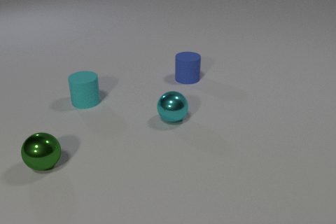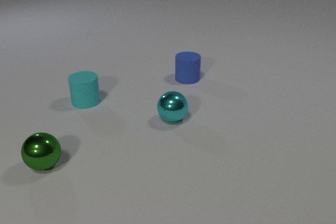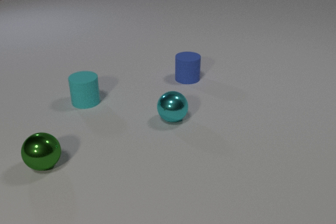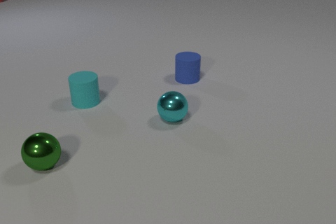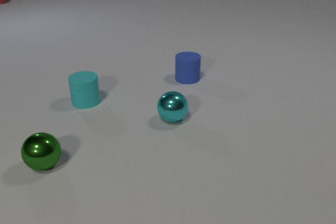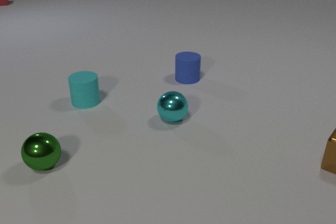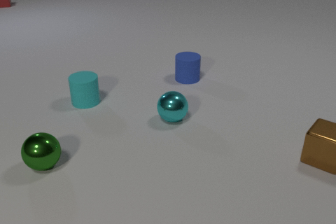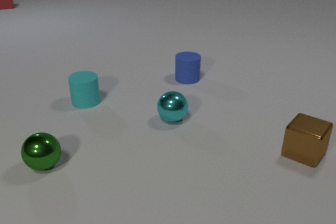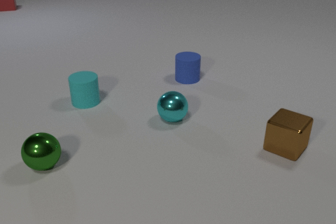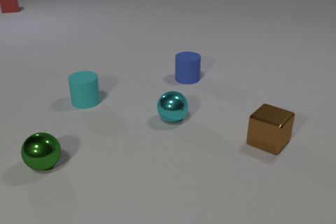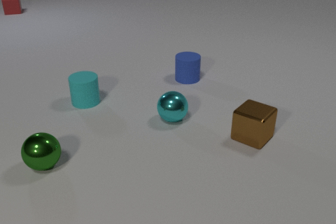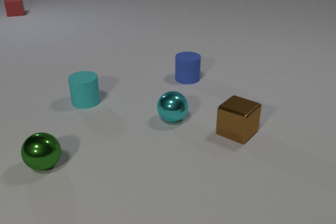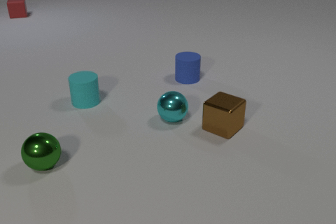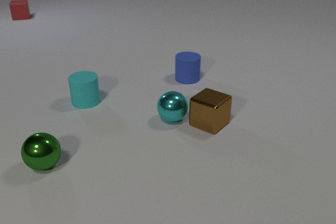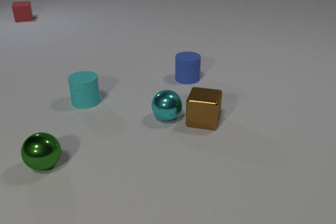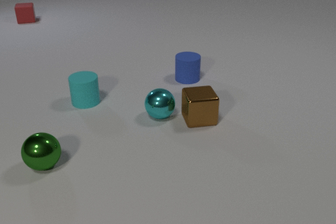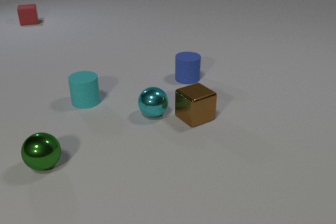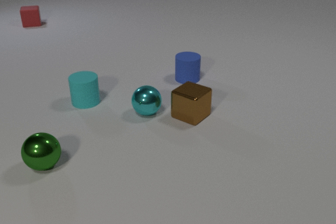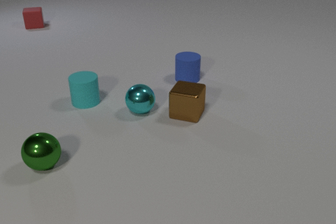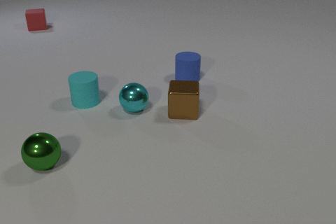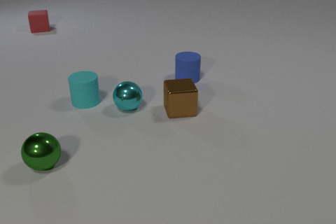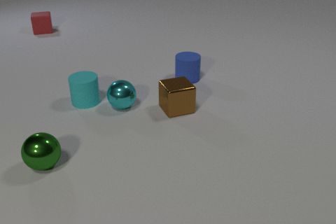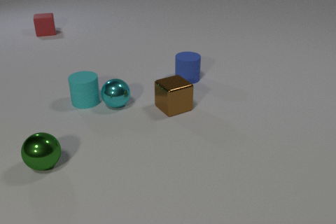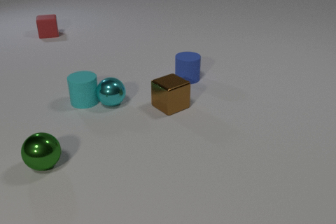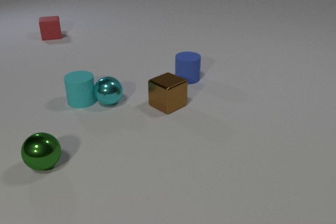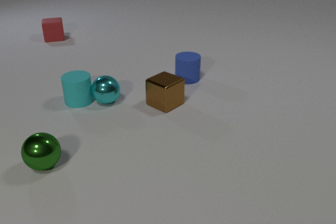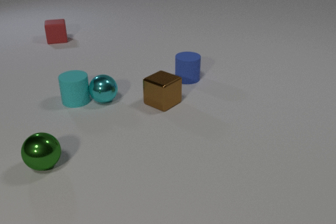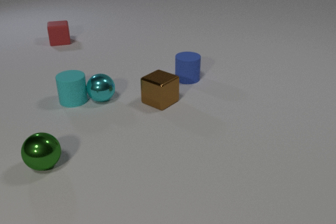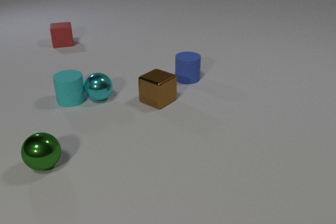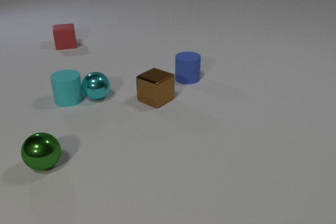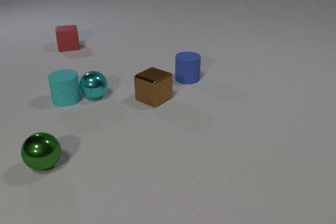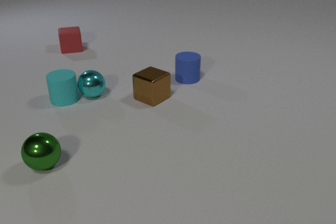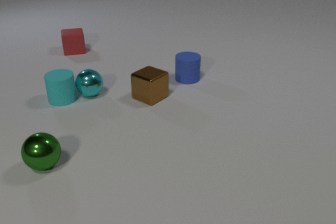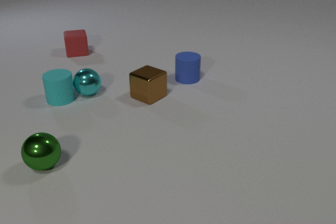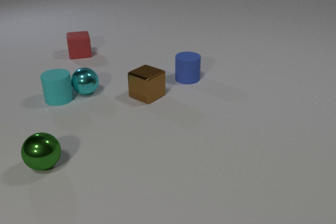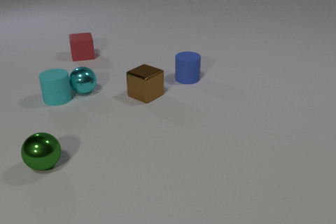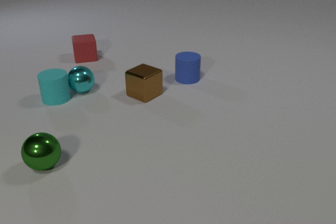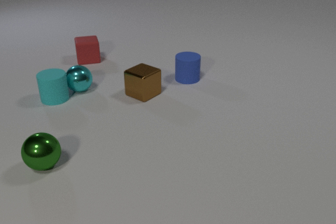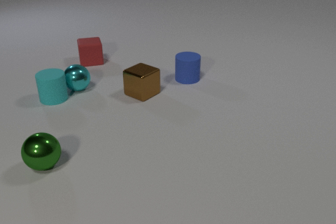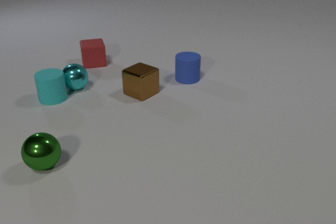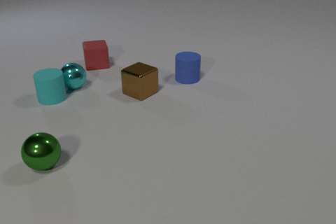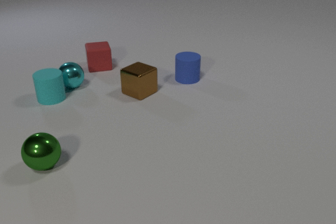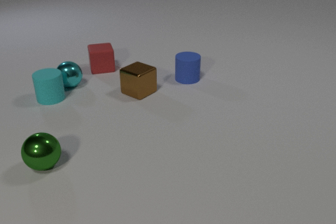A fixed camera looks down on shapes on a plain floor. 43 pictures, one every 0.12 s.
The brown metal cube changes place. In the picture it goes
to the left.
The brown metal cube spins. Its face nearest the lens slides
to the right.
0.00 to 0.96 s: The brown metal cube comes in at the right edge, slides to the left. The red rubber cube comes in at the top edge, slides toward the camera.
0.96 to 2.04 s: The brown metal cube slides to the left and away from the camera, spins counterclockwise seen from above by about 90 degrees, its near face sliding to the right. The cyan metal sphere rolls to the left and away from the camera. The red rubber cube slides toward the camera. The brown metal cube and the cyan metal sphere collide.
2.04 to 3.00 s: The brown metal cube slides to the left and away from the camera, spins counterclockwise seen from above by about 90 degrees, its near face sliding to the right. The cyan metal sphere rolls to the left and away from the camera. The cyan rubber cylinder slides to the left. The red rubber cube slides toward the camera. The cyan metal sphere and the cyan rubber cylinder collide.
3.00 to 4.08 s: The brown metal cube slides to the left and away from the camera. The cyan metal sphere rolls away from the camera and to the left. The cyan rubber cylinder slides to the left and away from the camera. The red rubber cube slides toward the camera and to the right.
4.08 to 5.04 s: The brown metal cube slides away from the camera and to the left. The cyan metal sphere rolls away from the camera and to the left. The cyan rubber cylinder slides to the left. The red rubber cube slides toward the camera and to the right.
How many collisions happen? 2.
What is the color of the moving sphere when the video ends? cyan.
How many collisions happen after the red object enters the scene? 2.
